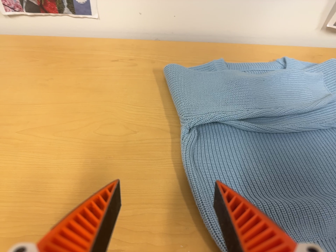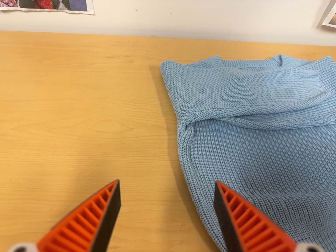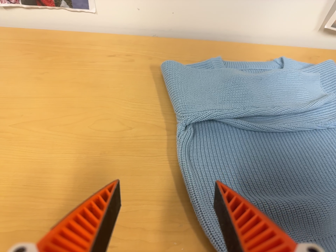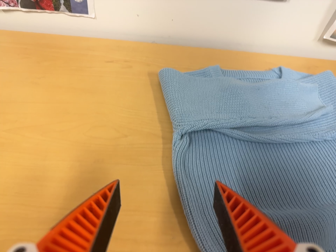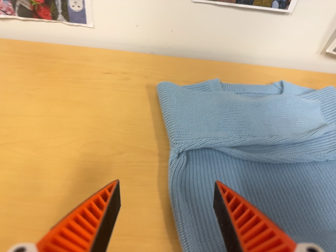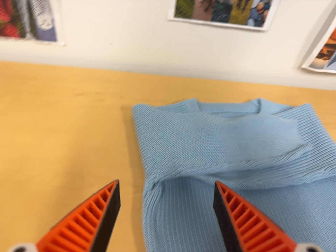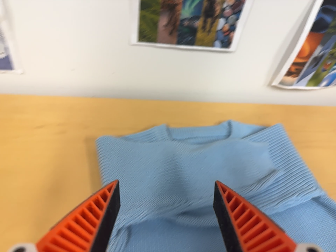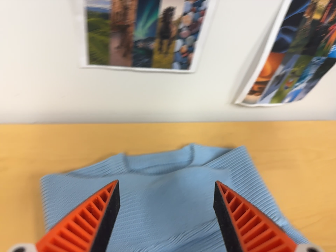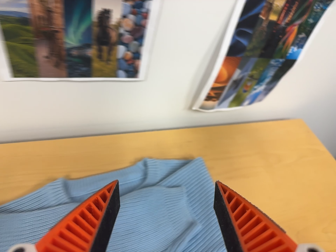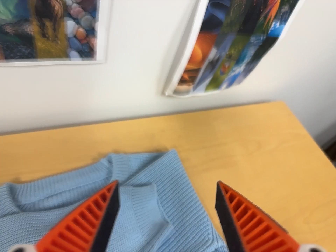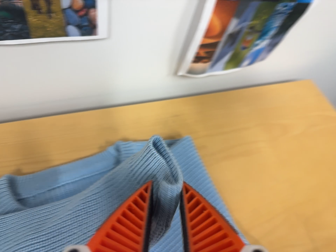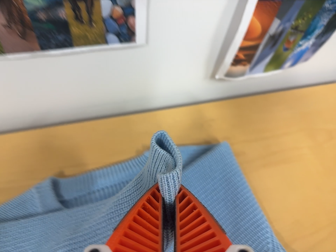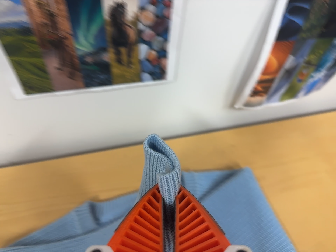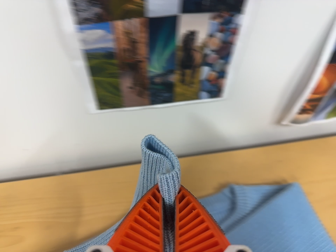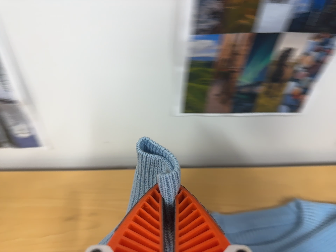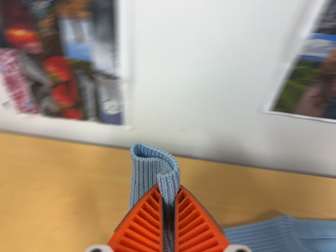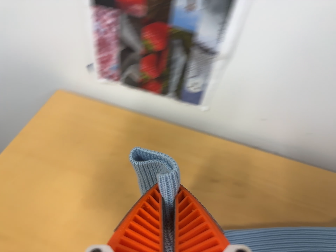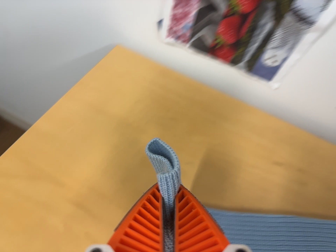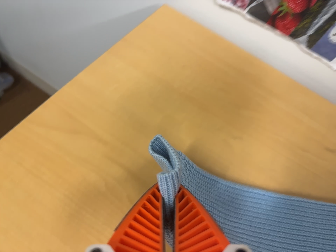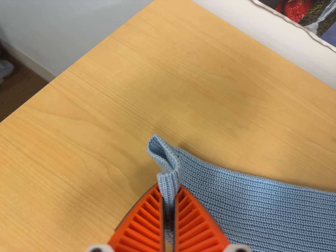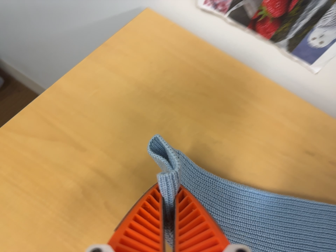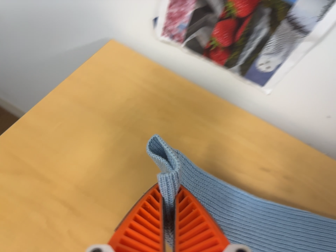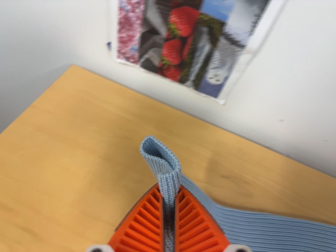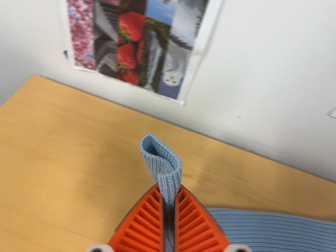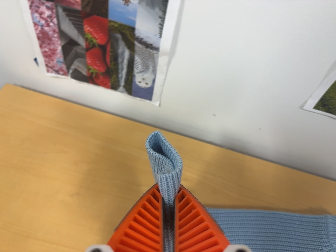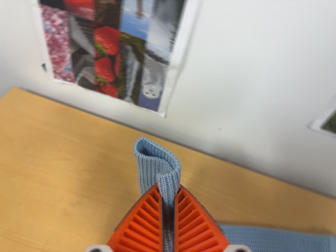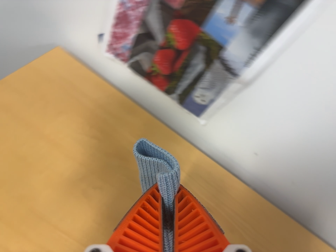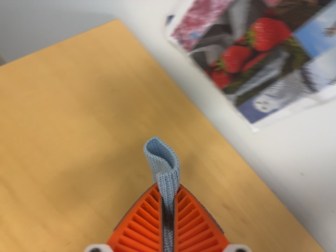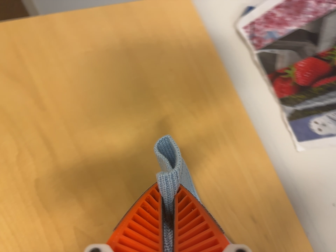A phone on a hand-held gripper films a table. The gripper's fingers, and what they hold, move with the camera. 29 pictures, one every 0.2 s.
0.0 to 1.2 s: The camera travels toward the top of its view, to its right and forward, about 14 cm, so close, fixed things drift downward.
1.2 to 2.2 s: The camera travels forward, toward the top of its view and to its right, about 24 cm, so what stands in front looms larger. Its aim tips toward the bottom of its view by about 10 degrees.
2.2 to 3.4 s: The camera pans to its left by about 25 degrees. It travels to its left, about 50 cm, so close, fixed things drift to the right. It rolls about its line of sight by about 35 degrees, and the scene rotates clockwise.
3.4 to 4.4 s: The camera travels to its right, about 8 cm, so close, fixed things drift to the left.
4.4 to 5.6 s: The camera travels to its left, about 18 cm, so close, fixed things drift to the right. It rolls about its line of sight by about 40 degrees, and the scene rotates clockwise.
The film runs backward here.
